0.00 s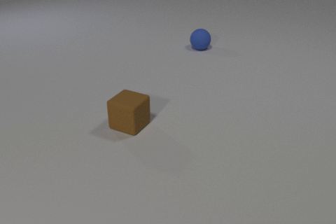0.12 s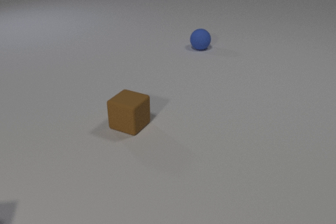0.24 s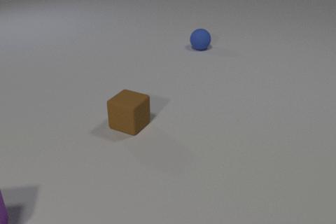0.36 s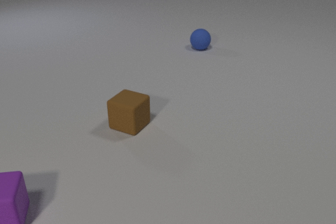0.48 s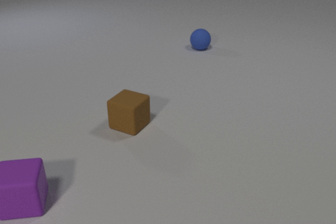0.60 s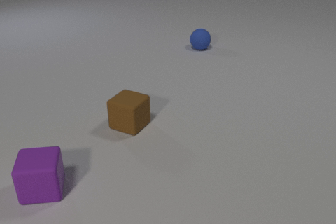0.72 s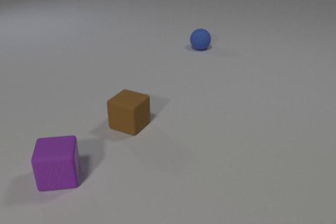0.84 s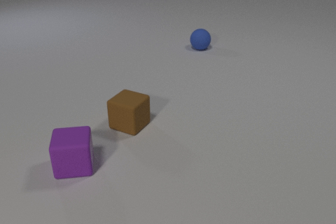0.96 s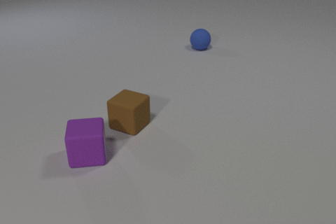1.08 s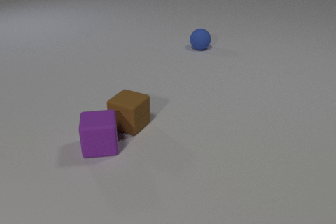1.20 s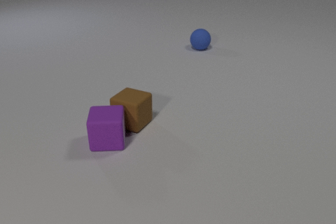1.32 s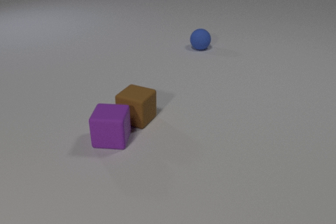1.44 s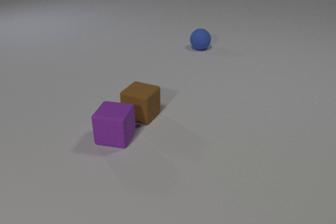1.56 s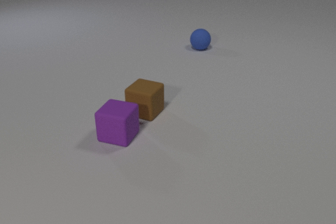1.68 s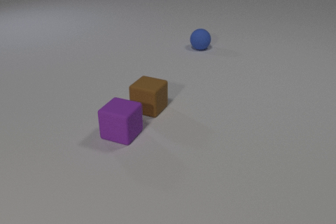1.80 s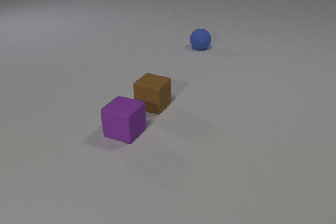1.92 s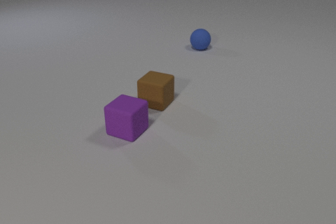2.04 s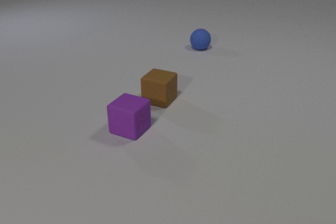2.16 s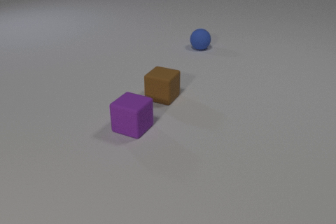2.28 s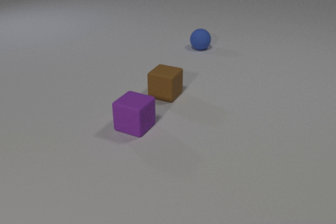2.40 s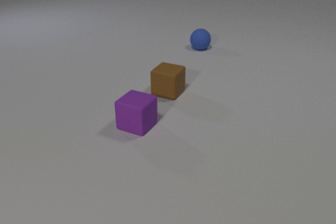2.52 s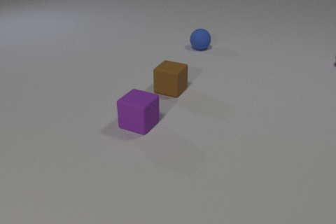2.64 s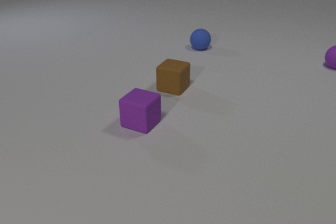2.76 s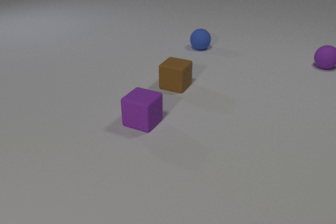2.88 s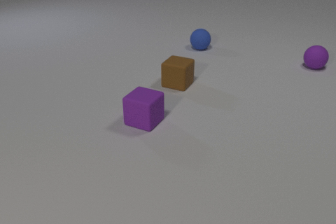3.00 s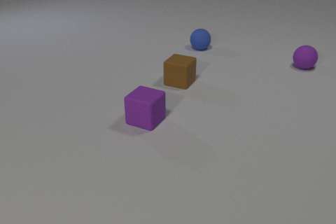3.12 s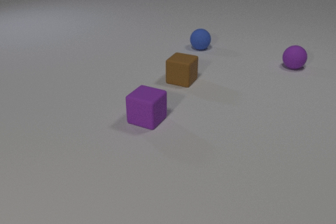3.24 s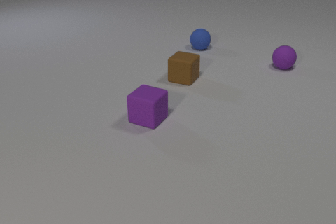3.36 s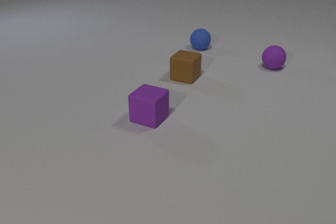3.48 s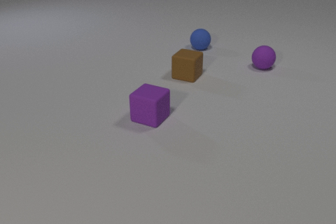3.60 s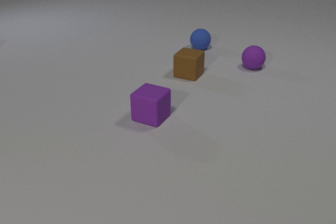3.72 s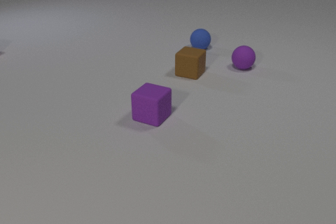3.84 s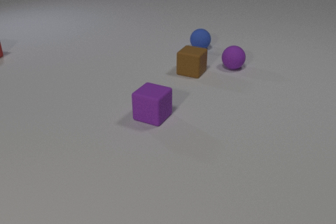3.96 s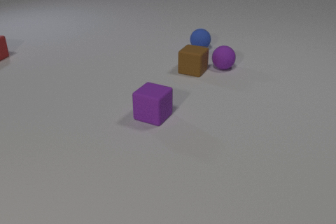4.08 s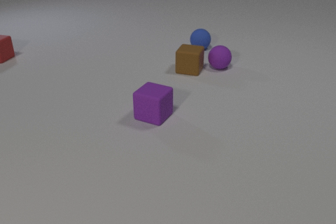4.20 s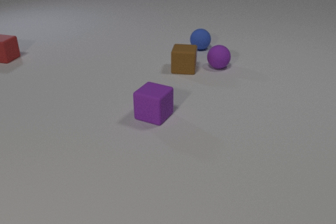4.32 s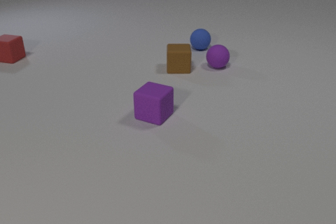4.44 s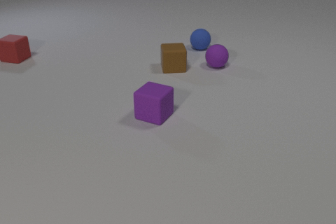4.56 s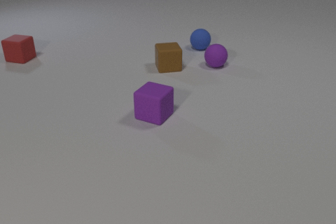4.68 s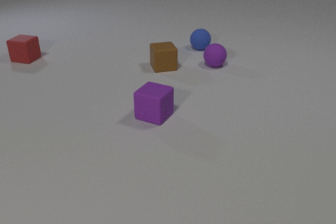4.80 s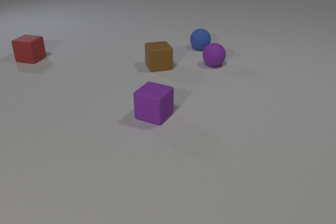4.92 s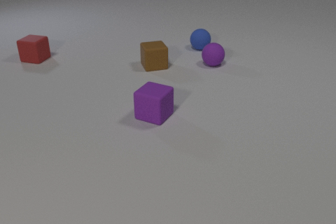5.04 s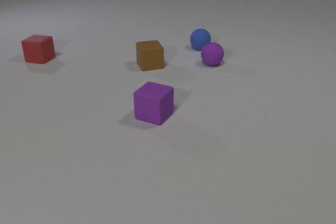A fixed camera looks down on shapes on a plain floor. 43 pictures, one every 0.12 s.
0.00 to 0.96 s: The purple rubber cube comes in at the left edge, slides to the right and away from the camera.
0.96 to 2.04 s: The purple rubber cube slides to the right and away from the camera, spins clockwise seen from above by about 30 degrees, its near face sliding to the left. The brown rubber cube slides away from the camera and to the right. The purple rubber cube and the brown rubber cube collide.
2.04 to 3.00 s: The purple rubber cube slides to the right and away from the camera. The brown rubber cube slides away from the camera and to the right. The purple rubber sphere comes in at the right edge, rolls to the left and toward the camera.
3.00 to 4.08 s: The purple rubber cube slides away from the camera and to the right. The brown rubber cube slides away from the camera. The purple rubber sphere rolls to the left. The red rubber cube comes in at the left edge, slides to the right and toward the camera. The brown rubber cube and the purple rubber sphere collide.
4.08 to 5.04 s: The brown rubber cube slides to the left, spins so that its near face slides to the right, counterclockwise seen from above. The purple rubber sphere rolls away from the camera and to the left. The red rubber cube slides to the right and toward the camera.
What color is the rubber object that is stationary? blue.
Are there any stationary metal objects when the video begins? no.
Are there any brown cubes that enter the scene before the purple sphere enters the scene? no.
